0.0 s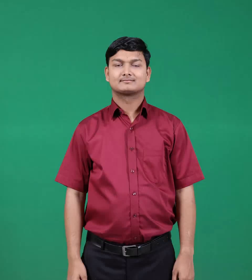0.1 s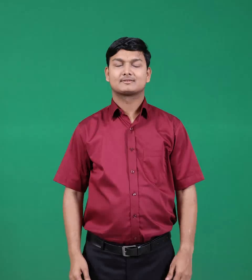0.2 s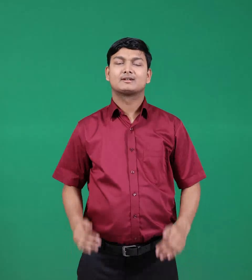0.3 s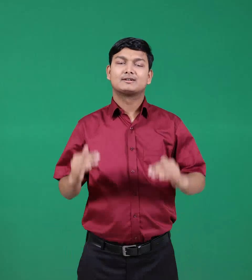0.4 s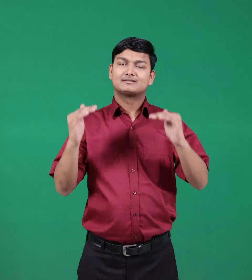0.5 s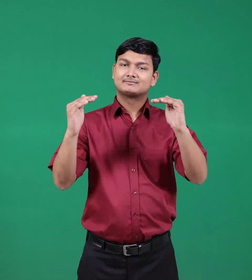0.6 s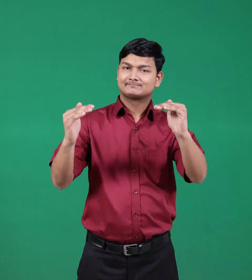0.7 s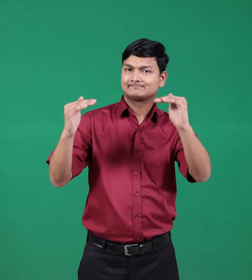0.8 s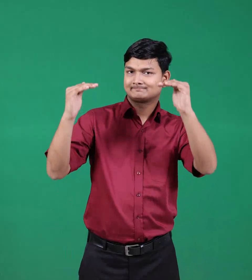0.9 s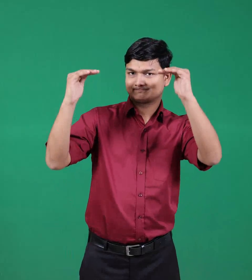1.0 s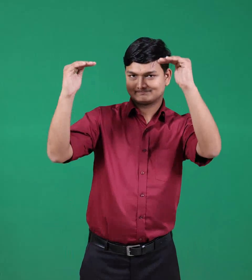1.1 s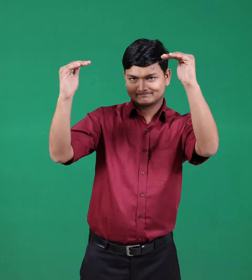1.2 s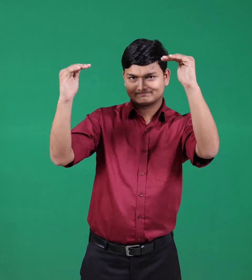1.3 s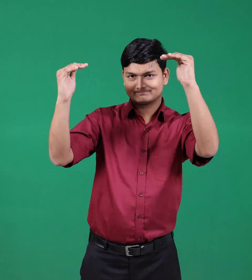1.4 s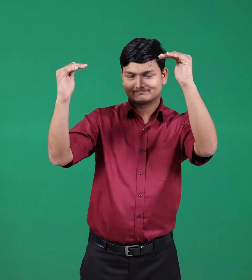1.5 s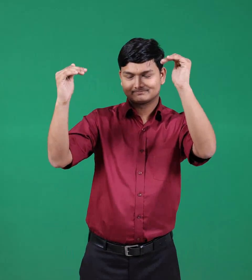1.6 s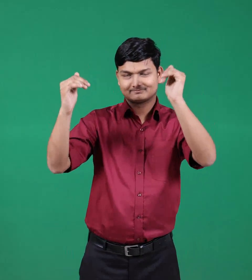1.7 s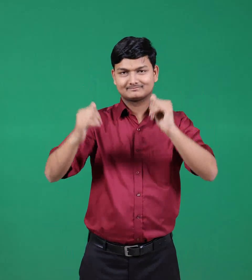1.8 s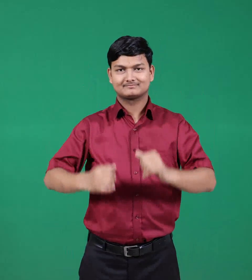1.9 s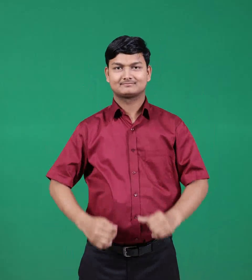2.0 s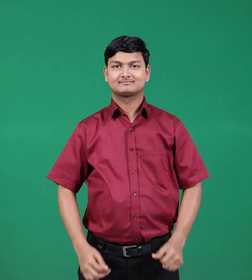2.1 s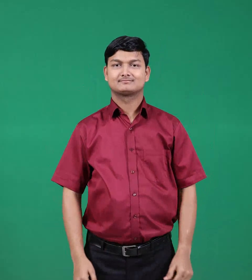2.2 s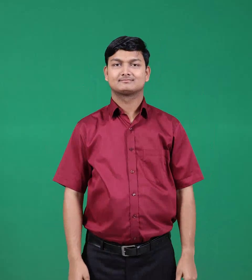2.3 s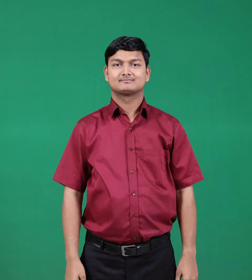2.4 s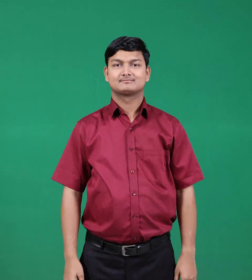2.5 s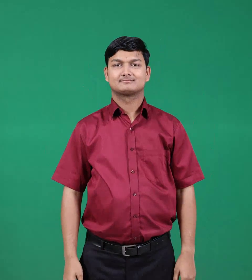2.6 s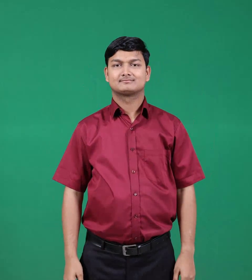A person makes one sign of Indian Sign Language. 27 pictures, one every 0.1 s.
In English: high
